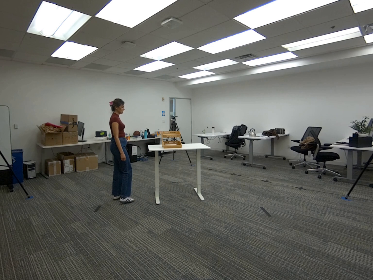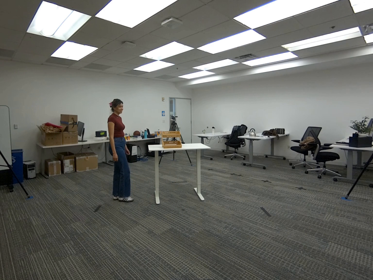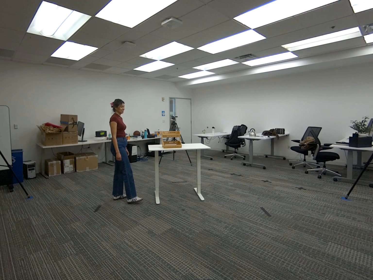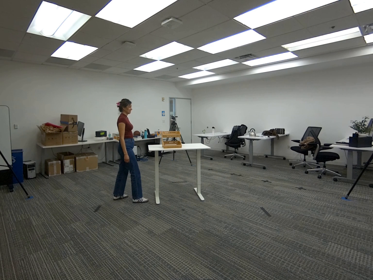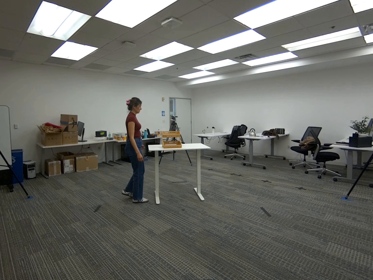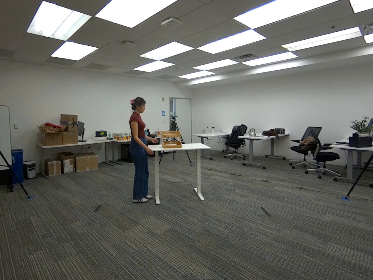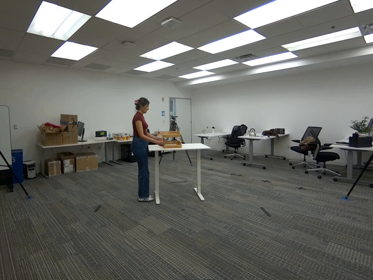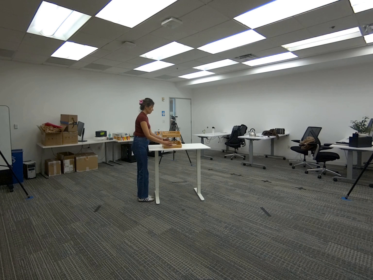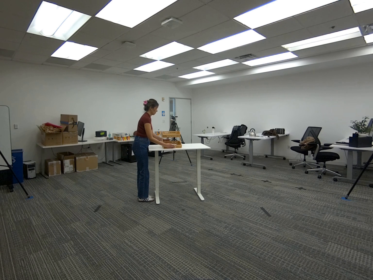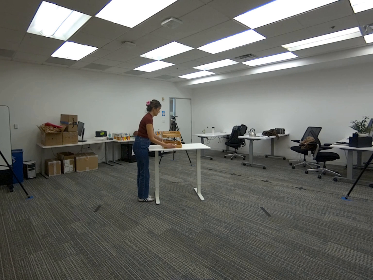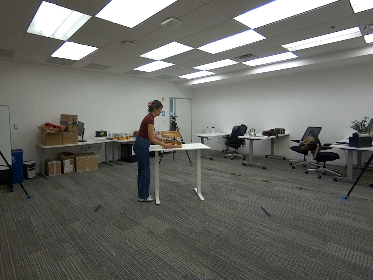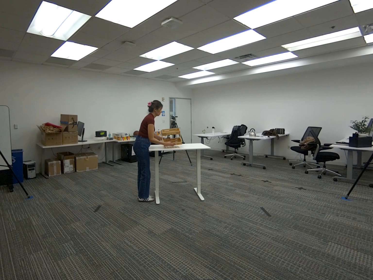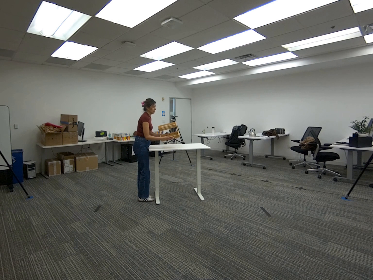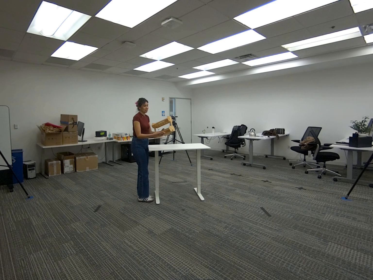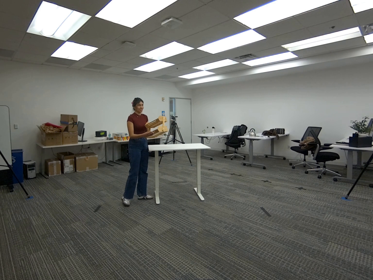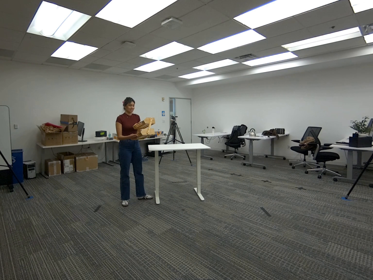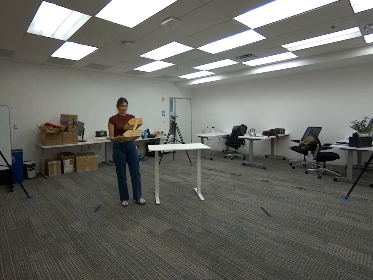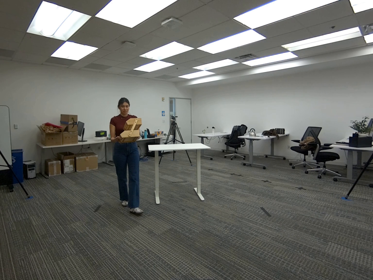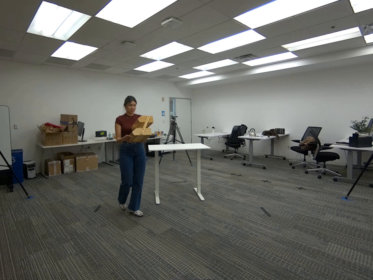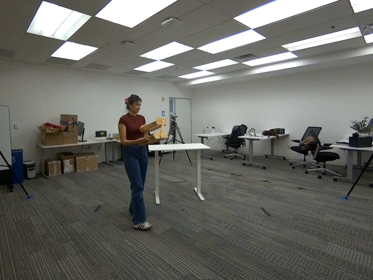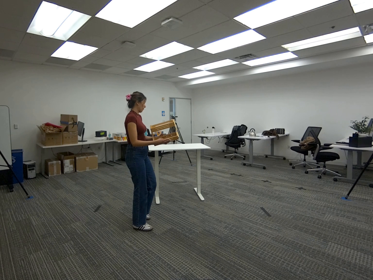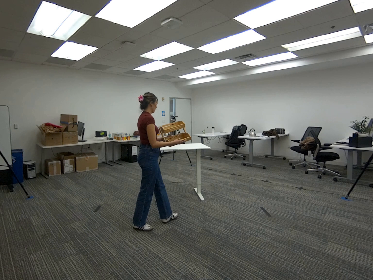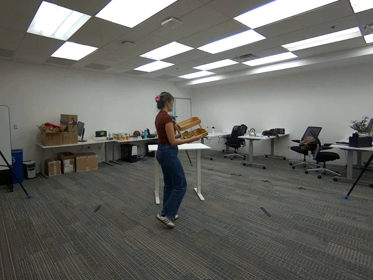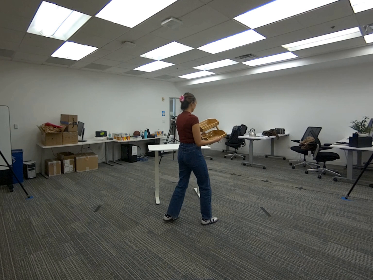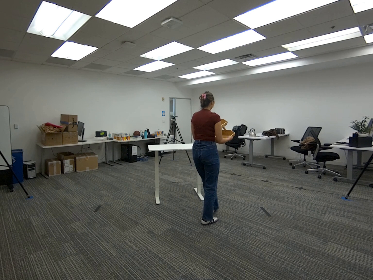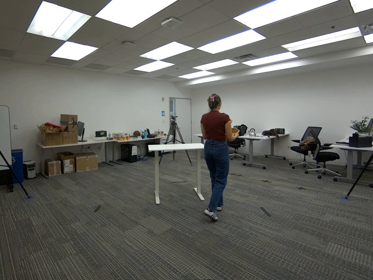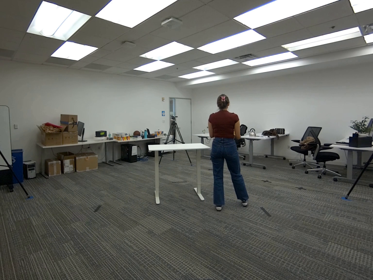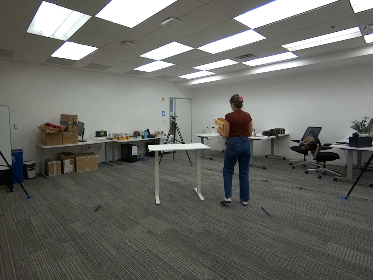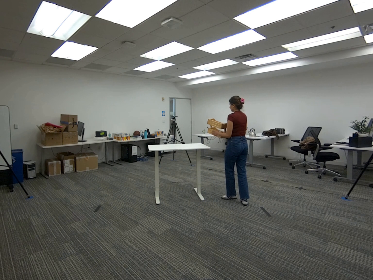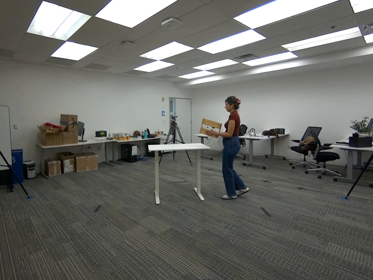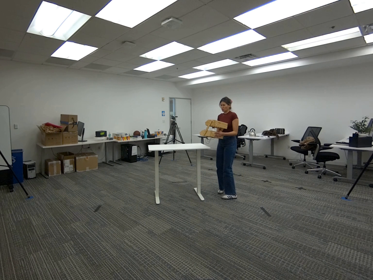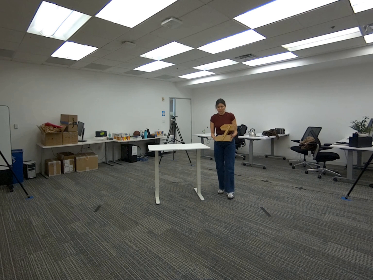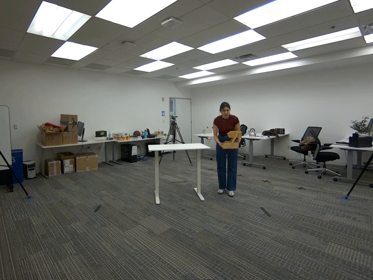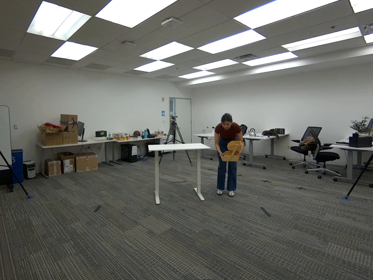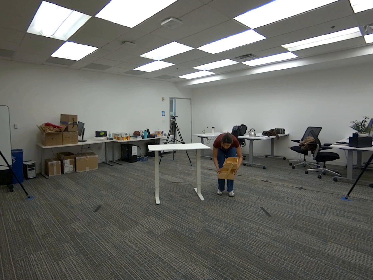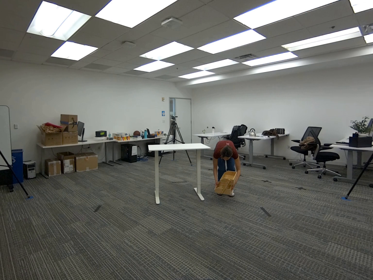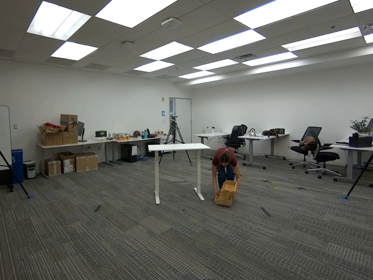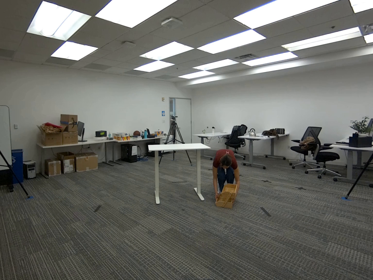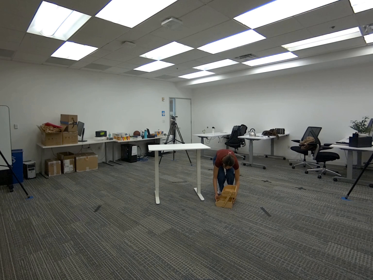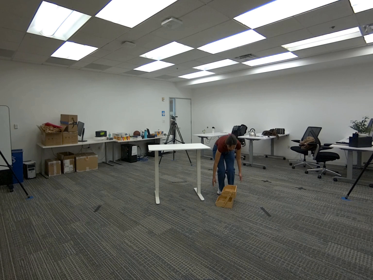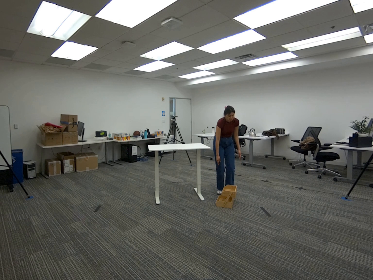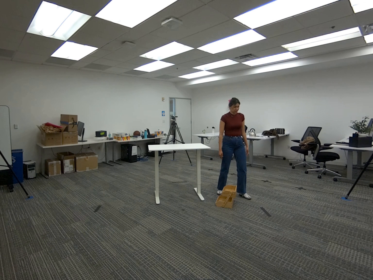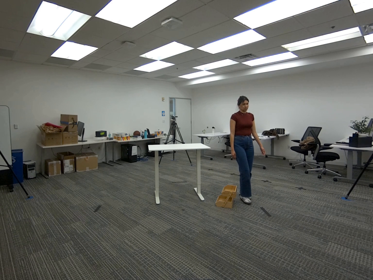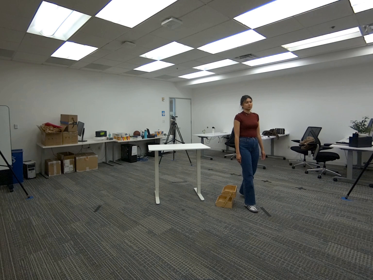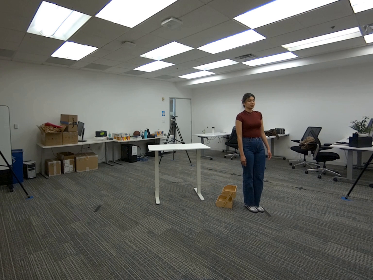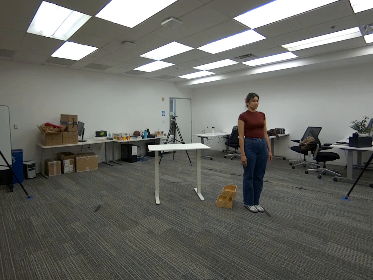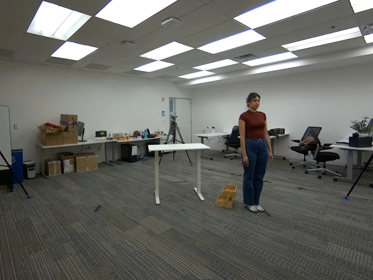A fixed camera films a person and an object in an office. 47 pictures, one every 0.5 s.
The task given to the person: Walk over to the wooden crate on the white desk and pick up the wooden crate from the bottom shelf using both hands and place on the ground.
